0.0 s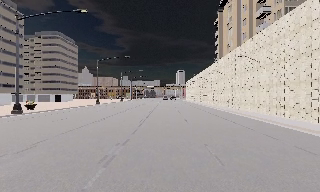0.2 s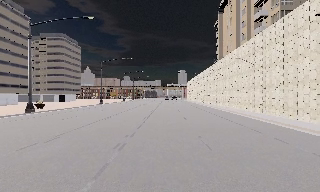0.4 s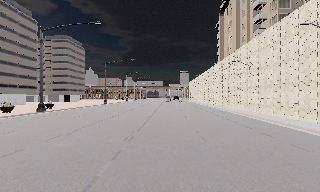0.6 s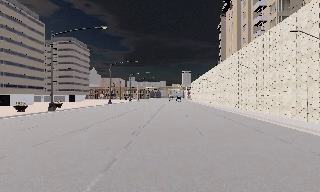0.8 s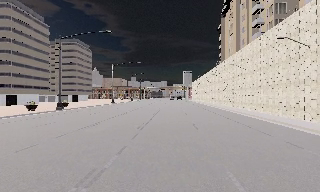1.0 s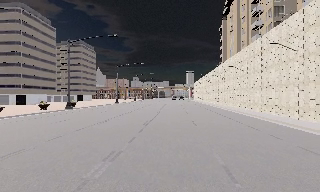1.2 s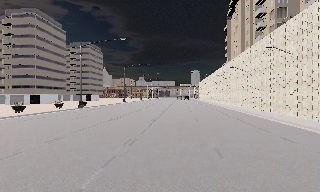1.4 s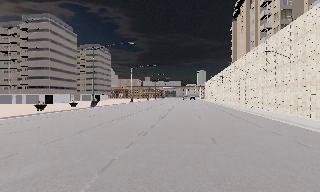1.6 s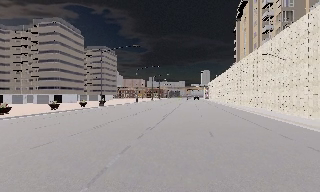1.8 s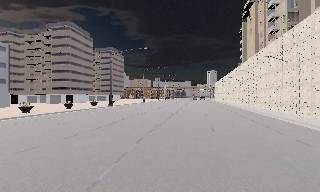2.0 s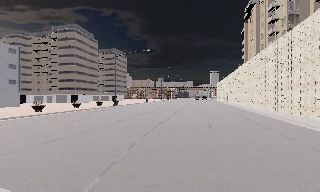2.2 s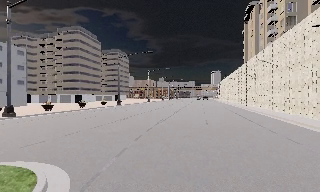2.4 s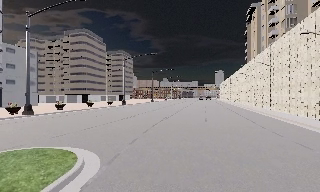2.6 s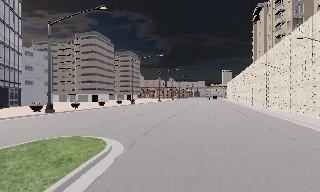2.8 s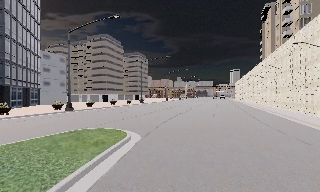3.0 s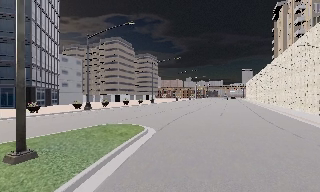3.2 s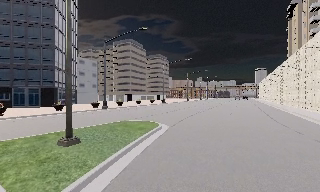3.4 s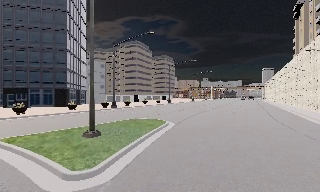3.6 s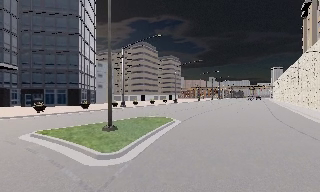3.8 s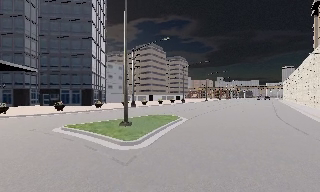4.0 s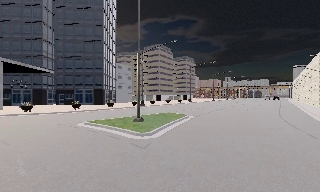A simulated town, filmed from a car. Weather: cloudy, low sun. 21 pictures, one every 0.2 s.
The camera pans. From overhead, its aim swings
counterclockwise.
The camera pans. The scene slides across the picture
to the right.
0.0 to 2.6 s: The scene slides to the right, as the camera pans about 15 degrees to its left. It travels backward, about 17 m, so what stands in front gets smaller.
2.6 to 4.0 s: The scene slides to the right, as the camera pans about 20 degrees to its left. It travels backward, about 9 m, so what stands in front gets smaller.
The film runs backward here.
